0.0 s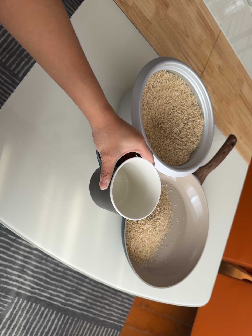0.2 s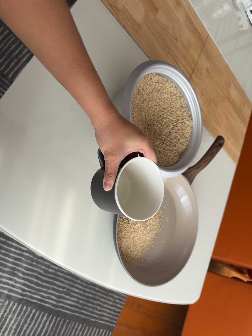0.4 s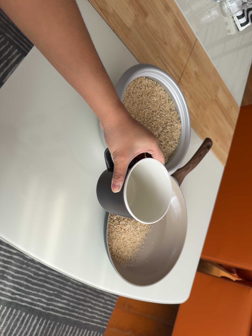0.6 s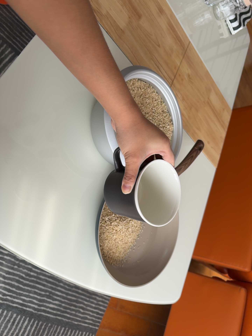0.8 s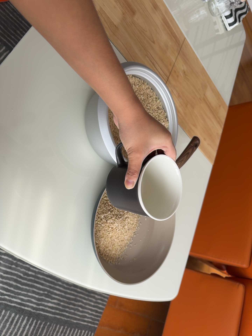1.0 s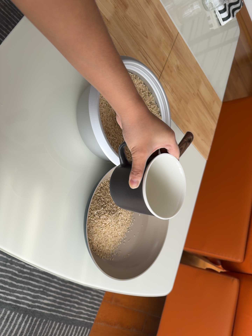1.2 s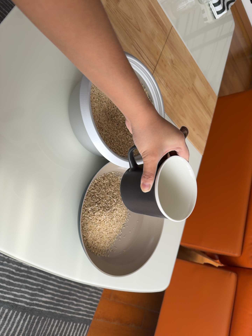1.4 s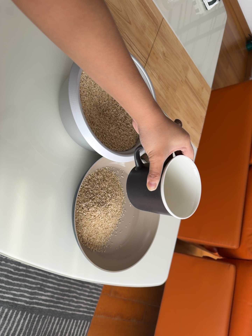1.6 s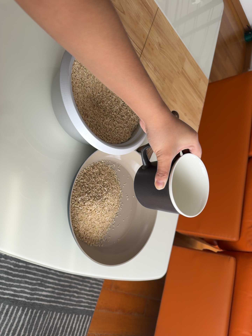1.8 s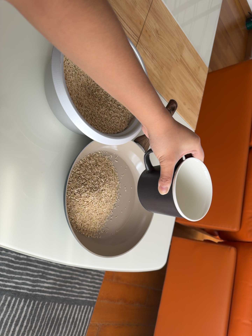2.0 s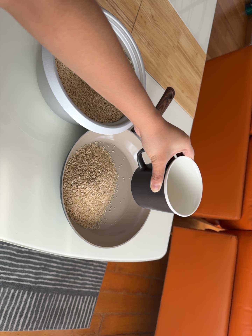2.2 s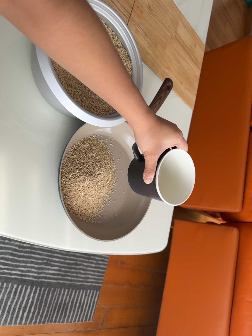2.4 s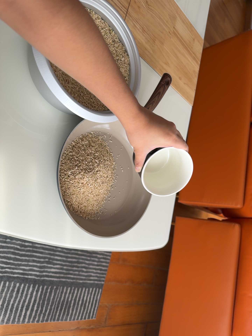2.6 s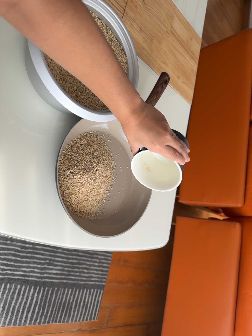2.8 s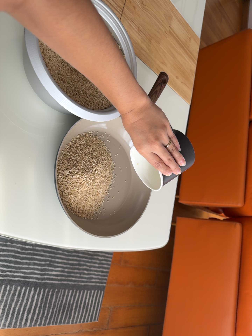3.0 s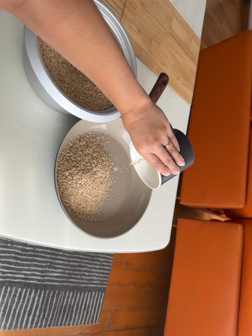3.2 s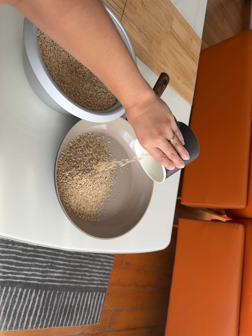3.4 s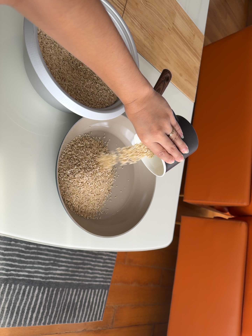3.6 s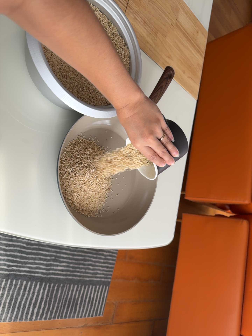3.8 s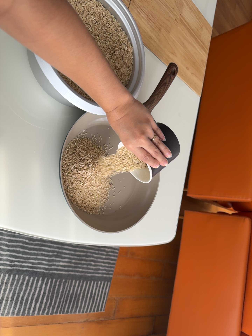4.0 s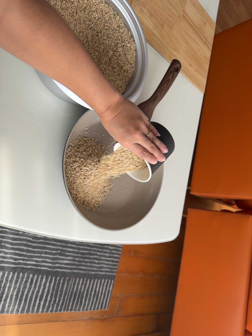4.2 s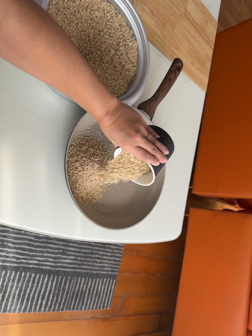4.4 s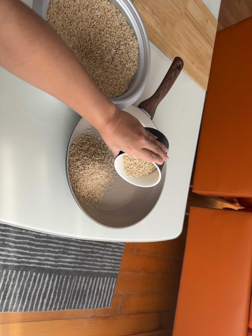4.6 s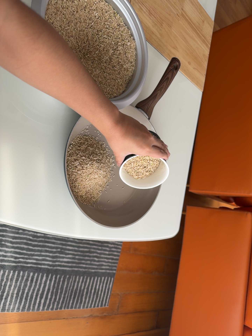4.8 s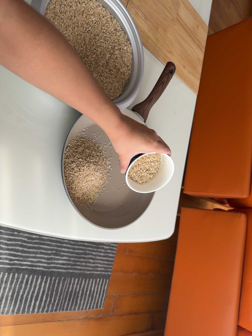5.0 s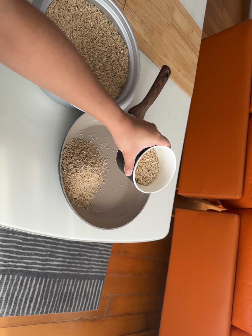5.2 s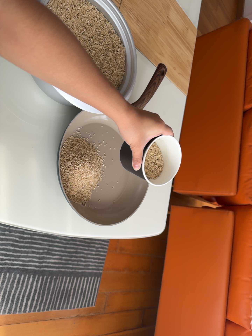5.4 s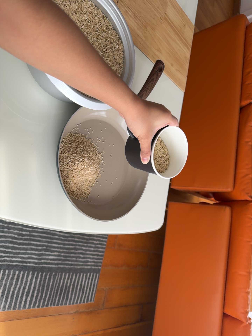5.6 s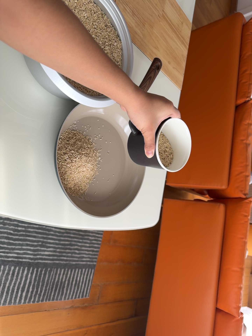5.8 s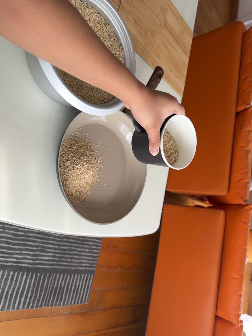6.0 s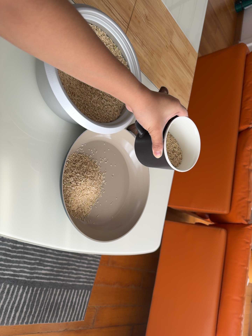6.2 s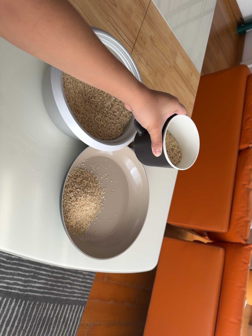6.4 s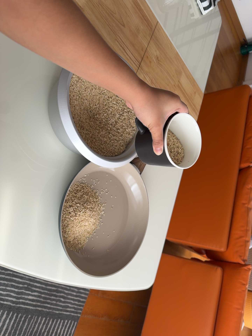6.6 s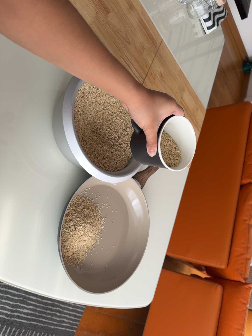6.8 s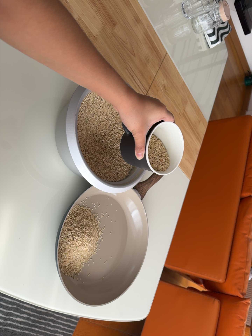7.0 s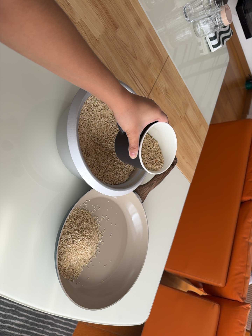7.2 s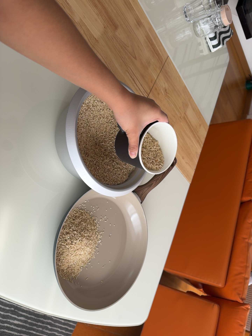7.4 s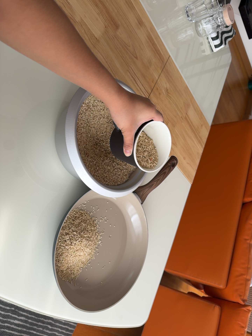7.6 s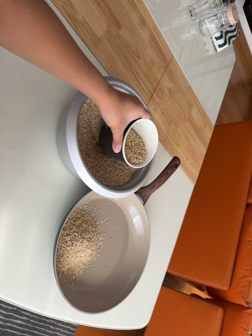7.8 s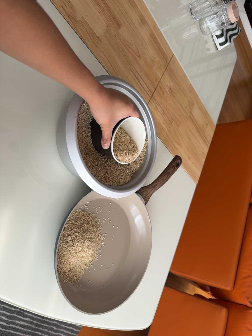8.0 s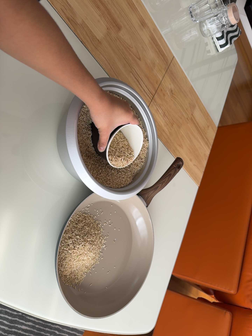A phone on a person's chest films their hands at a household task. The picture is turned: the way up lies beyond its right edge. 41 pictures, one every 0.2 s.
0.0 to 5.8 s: The scene slides to the left, as the camera pans about 10 degrees to its right. It travels to its right, about 7 cm, so close, fixed things drift to the left. Its aim tips toward the bottom of its view by about 10 degrees, and the scene shifts upward. It rolls about its line of sight by about 10 degrees, and the scene rotates counterclockwise.
5.8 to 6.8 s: The camera travels toward the top of its view, about 5 cm, so close, fixed things drift downward. Its aim tips toward the top of its view by about 15 degrees, and the scene shifts downward. It rolls about its line of sight by about 10 degrees, and the scene rotates clockwise.
6.8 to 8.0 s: The camera shifts only a little, or ends up much as it began.
The film runs backward here.
